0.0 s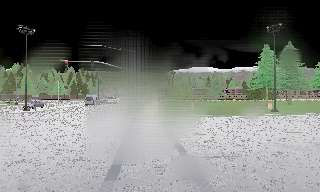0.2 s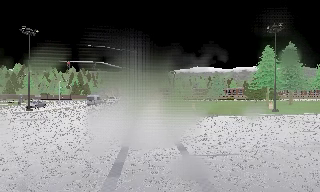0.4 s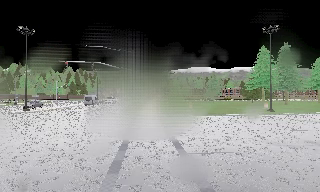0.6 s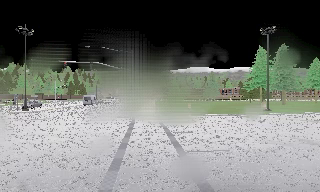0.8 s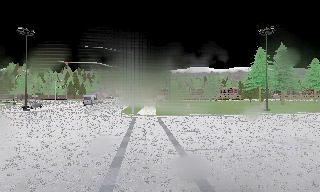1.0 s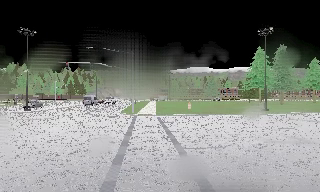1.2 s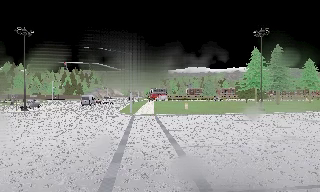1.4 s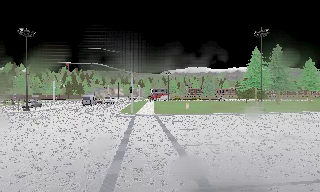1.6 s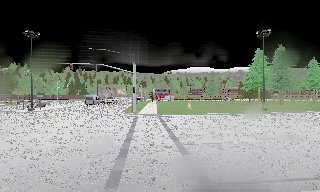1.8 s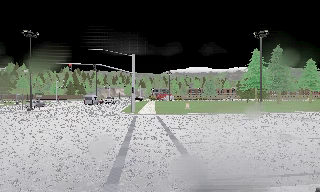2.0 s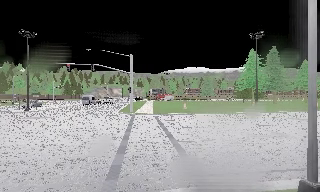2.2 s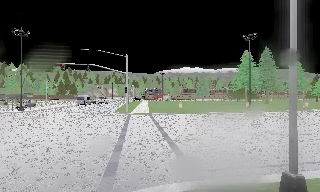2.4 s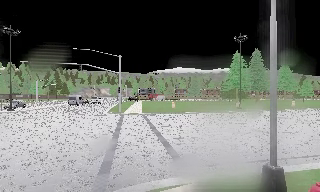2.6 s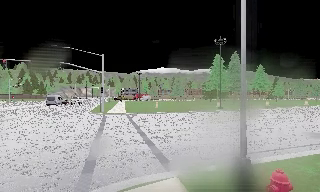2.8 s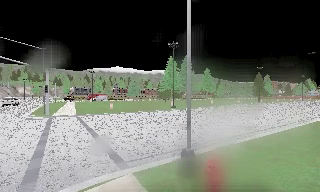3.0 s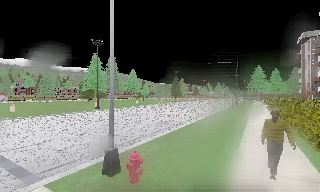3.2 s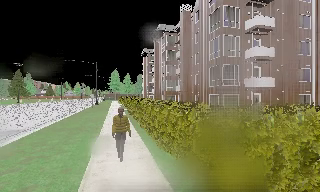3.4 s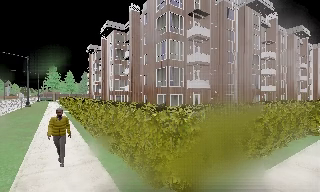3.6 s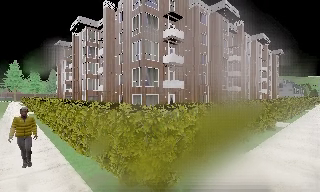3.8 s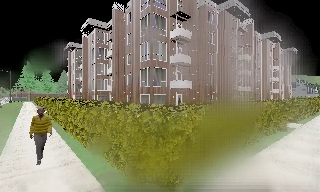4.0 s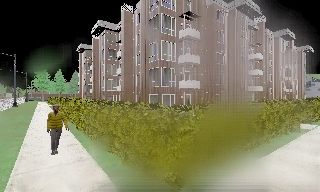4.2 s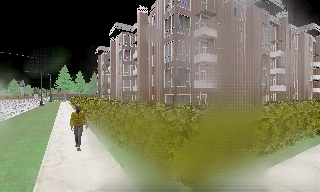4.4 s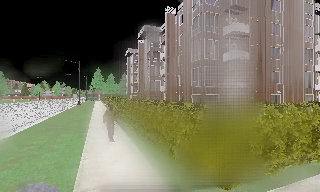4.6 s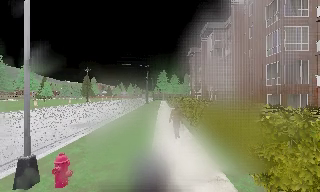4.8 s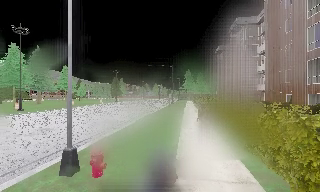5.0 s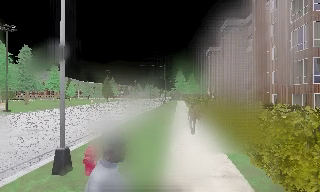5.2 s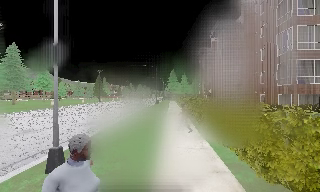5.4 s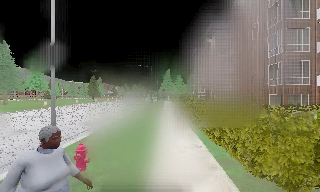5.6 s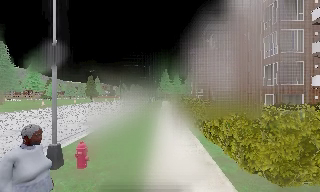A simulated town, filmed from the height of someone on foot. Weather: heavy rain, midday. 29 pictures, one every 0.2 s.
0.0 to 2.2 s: The camera travels backward, about 2.5 m, so what stands in front gets smaller.
2.2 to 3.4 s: The camera pans to its right, which is clockwise from overhead, by about 115 degrees. It travels backward, about 1 m.
3.4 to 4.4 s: The camera swings to its left by about 10 degrees, and the scene slides to the right.
4.4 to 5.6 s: The camera swings to its left by about 25 degrees, and the scene slides to the right. It travels backward, about 1 m, so what stands in front gets smaller.
The film runs backward here.
